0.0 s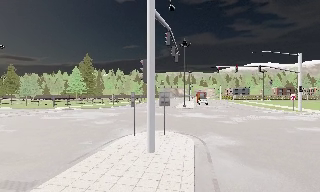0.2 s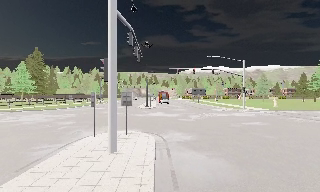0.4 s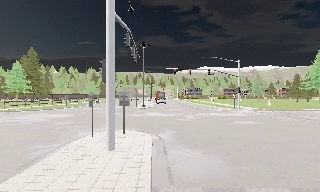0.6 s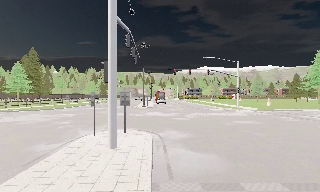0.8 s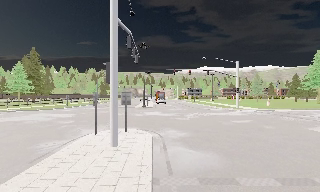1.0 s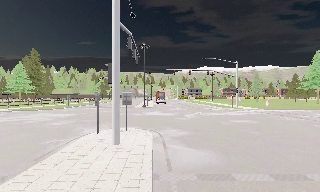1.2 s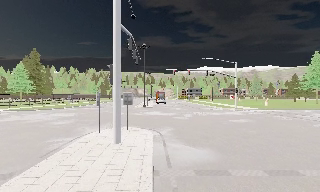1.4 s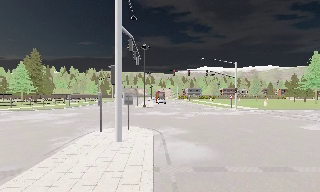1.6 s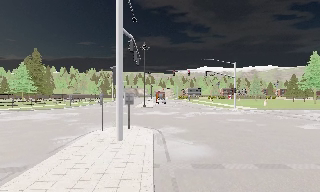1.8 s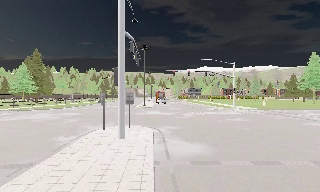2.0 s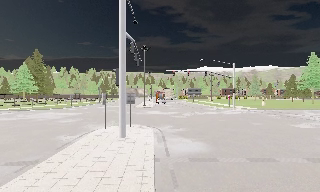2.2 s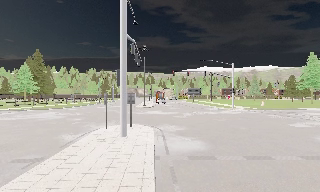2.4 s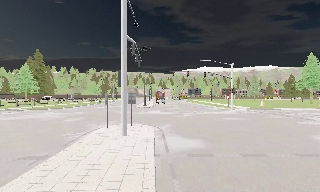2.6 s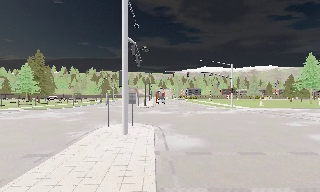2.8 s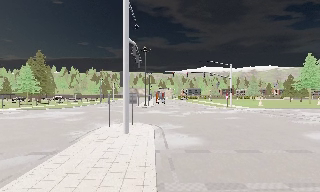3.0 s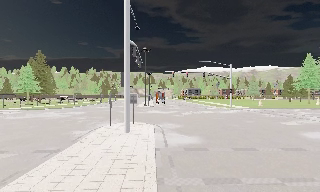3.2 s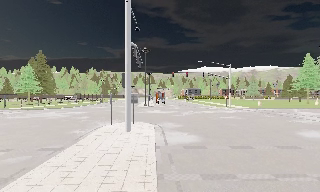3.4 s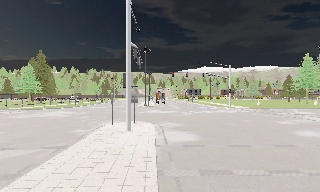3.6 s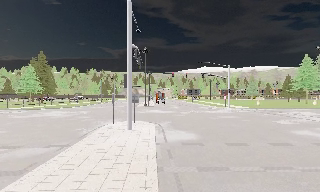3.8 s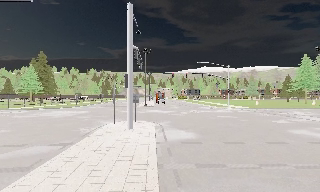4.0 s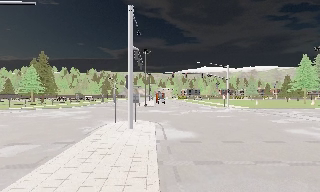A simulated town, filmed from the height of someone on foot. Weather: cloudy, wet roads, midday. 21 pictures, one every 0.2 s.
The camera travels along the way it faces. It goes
backward.
0.0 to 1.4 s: The camera swings to its right by about 15 degrees, and the scene slides to the left. It travels backward, about 1.5 m, so what stands in front gets smaller.
1.4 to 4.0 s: The camera travels backward, about 3 m, so what stands in front gets smaller.
The film runs backward here.
